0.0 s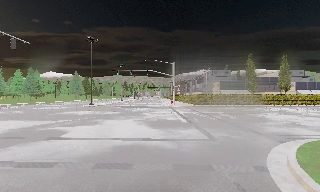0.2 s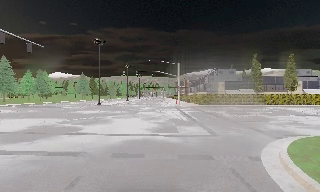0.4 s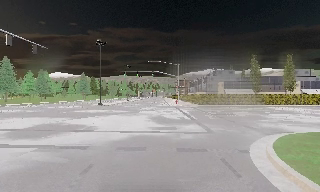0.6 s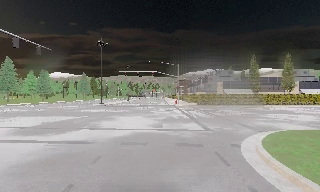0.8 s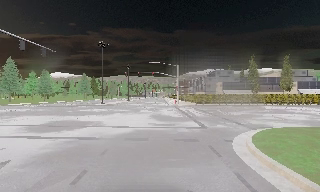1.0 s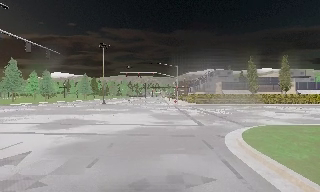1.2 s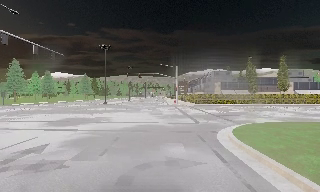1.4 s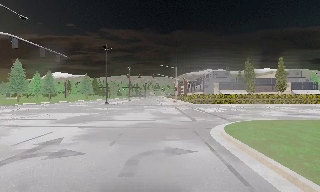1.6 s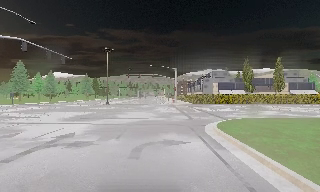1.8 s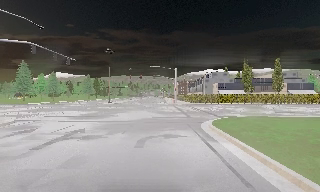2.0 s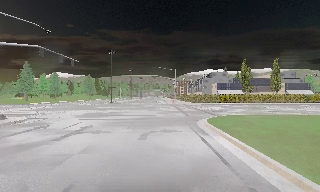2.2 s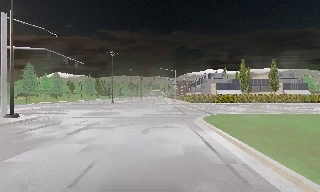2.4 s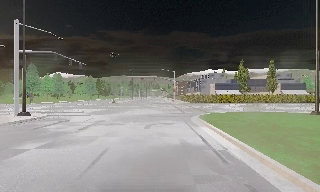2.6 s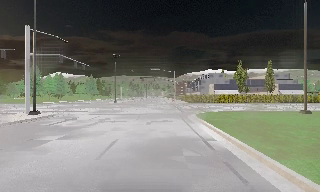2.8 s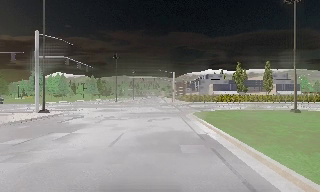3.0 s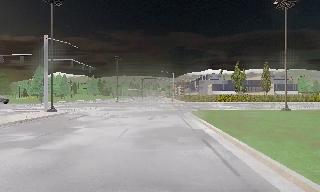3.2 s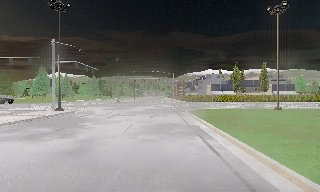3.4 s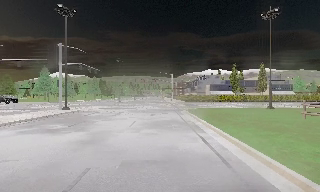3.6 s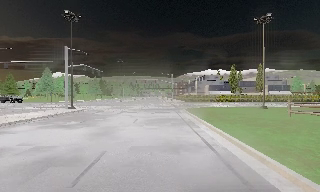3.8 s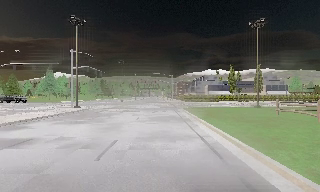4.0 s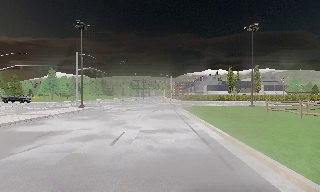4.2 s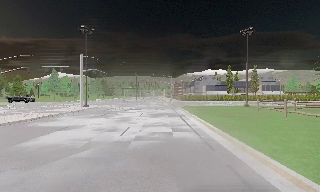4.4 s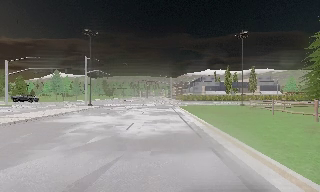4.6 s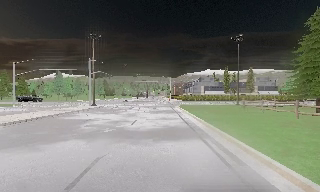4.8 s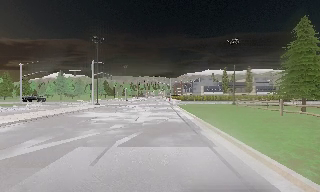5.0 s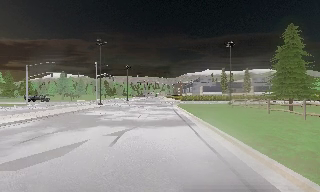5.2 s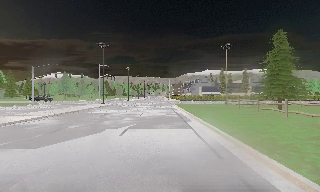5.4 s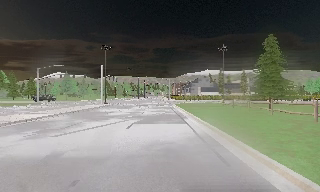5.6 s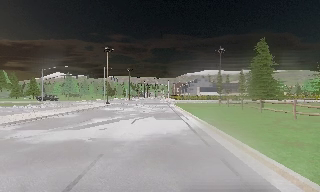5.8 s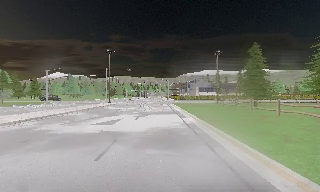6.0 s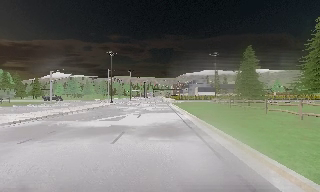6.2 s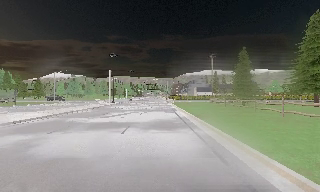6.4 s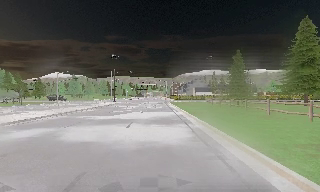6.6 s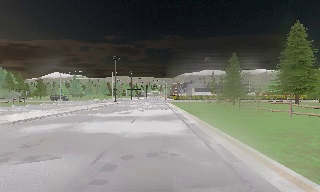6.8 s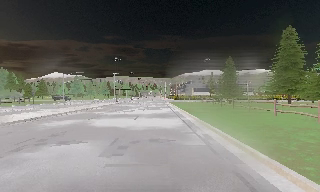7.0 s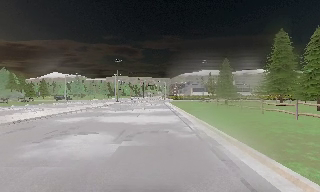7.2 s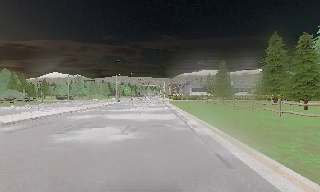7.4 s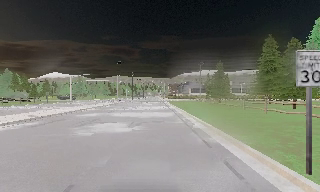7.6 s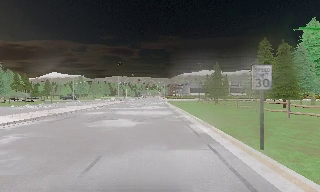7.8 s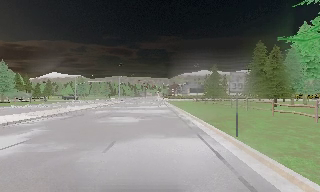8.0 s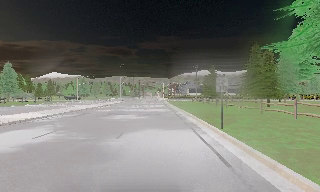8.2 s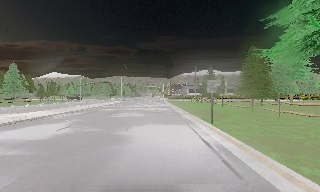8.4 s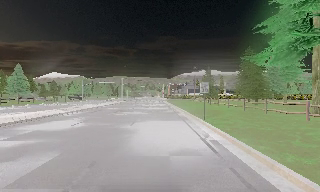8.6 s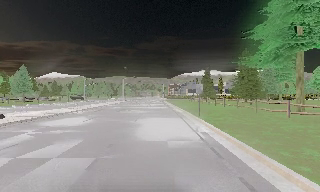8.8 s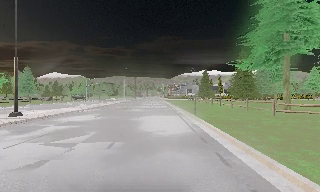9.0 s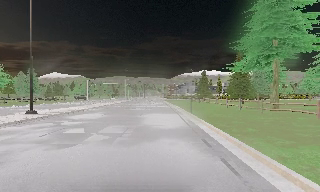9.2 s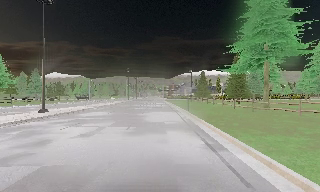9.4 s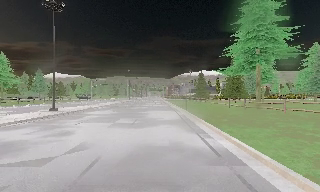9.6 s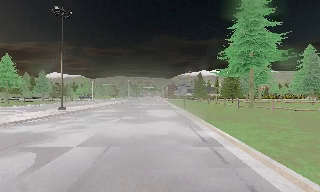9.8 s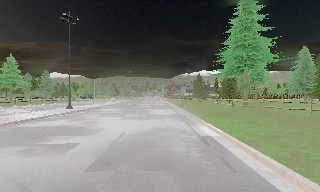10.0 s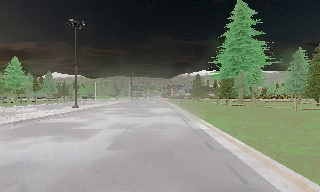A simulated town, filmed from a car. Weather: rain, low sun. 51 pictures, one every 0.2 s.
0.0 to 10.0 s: The camera travels backward, about 65 m, so what stands in front gets smaller. It gains speed.
The film runs backward here.
